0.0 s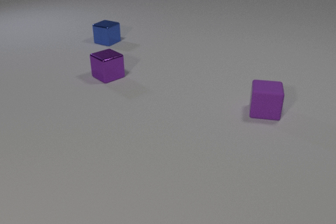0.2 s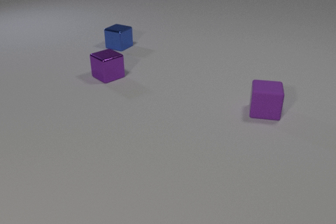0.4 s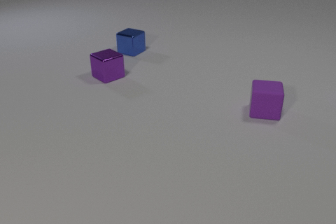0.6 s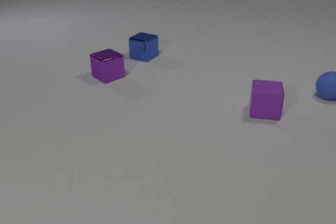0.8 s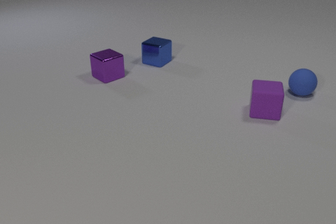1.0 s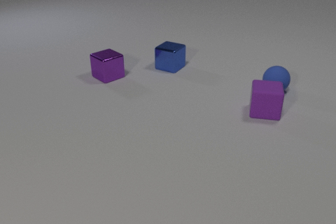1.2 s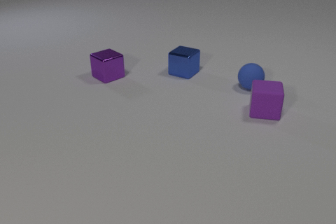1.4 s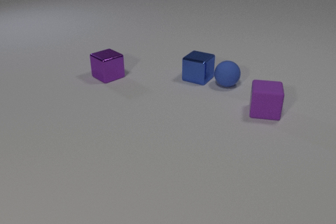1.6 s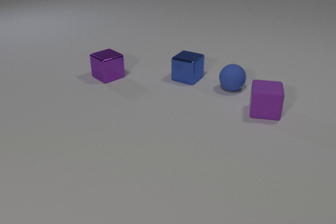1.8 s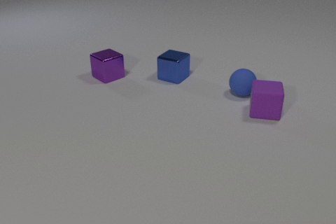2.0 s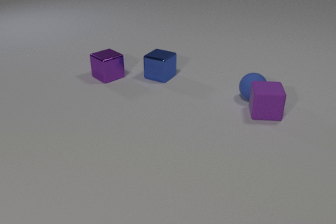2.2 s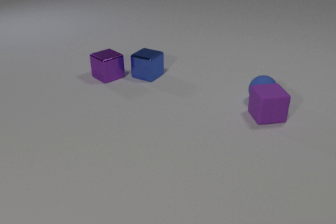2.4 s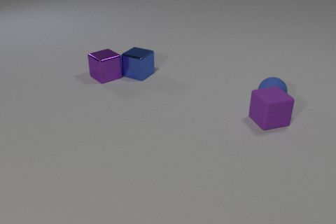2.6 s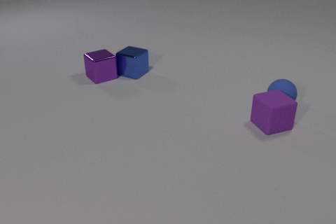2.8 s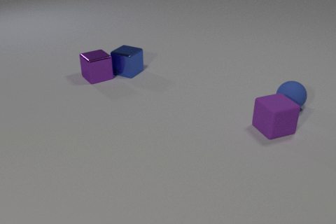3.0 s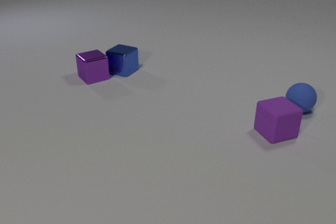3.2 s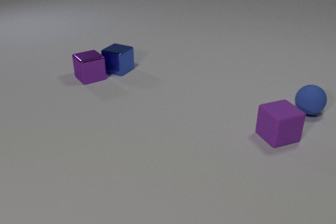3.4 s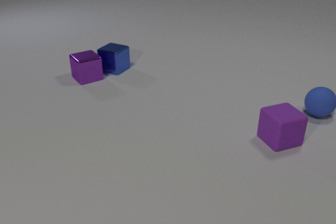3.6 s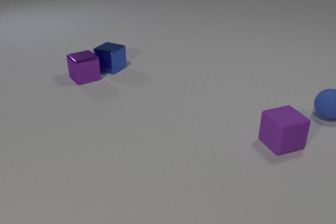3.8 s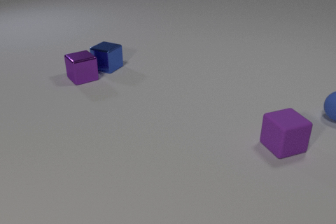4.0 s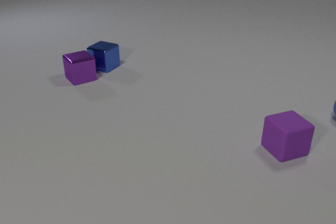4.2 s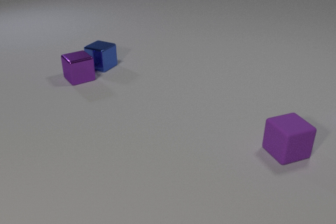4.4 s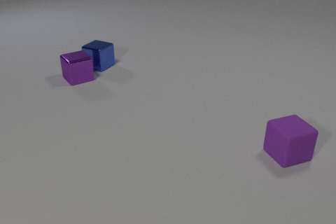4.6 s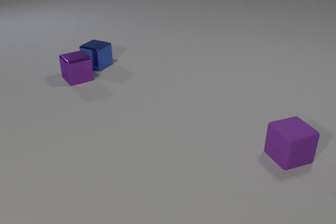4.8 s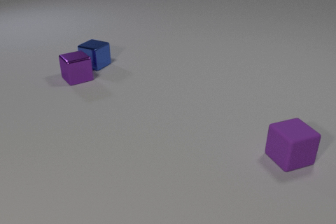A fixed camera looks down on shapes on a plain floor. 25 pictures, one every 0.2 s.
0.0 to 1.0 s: The blue metal cube slides toward the camera and to the right. The blue rubber sphere comes in at the right edge, rolls to the left.
1.0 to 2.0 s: The blue metal cube slides toward the camera and to the left. The blue rubber sphere rolls toward the camera and to the left. The blue metal cube and the blue rubber sphere collide. The blue rubber sphere and the purple rubber cube collide.
2.0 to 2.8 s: The blue metal cube slides to the left. The blue rubber sphere rolls to the right. The purple metal cube slides to the left. The purple rubber cube slides toward the camera, spins so that its near face slides to the right, counterclockwise seen from above. The blue metal cube and the purple metal cube collide.
2.8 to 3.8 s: The blue metal cube slides to the left and away from the camera. The blue rubber sphere rolls to the right. The purple metal cube slides to the left. The purple rubber cube slides toward the camera.
3.8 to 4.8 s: The blue metal cube slides to the left and away from the camera. The blue rubber sphere rolls to the right, leaves at the right edge. The purple metal cube slides to the left. The purple rubber cube slides toward the camera.
Are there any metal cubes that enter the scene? no.
What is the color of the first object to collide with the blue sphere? blue.
What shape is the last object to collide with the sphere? cube.
